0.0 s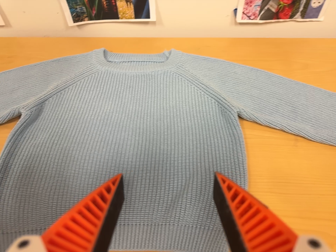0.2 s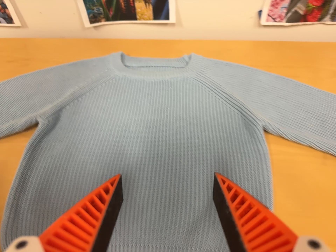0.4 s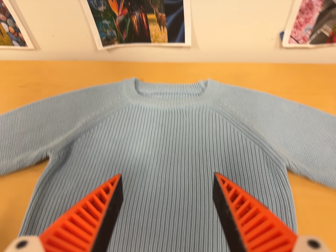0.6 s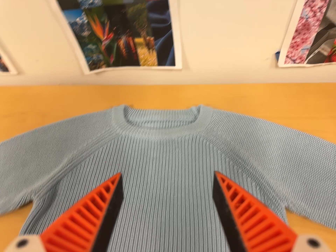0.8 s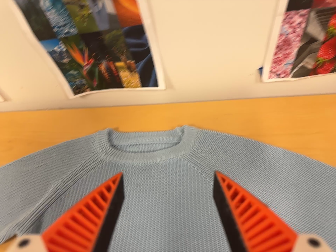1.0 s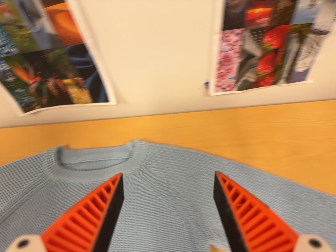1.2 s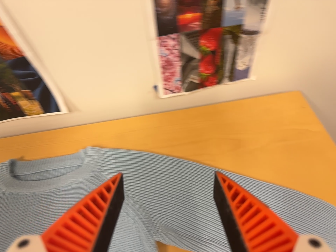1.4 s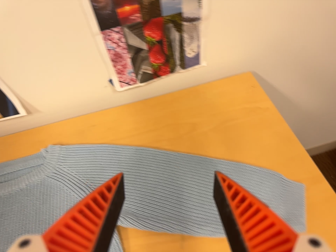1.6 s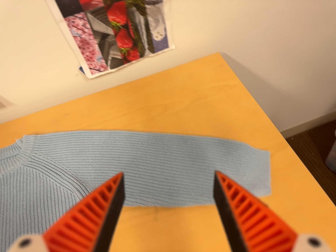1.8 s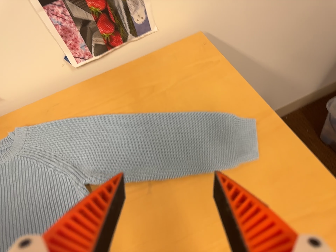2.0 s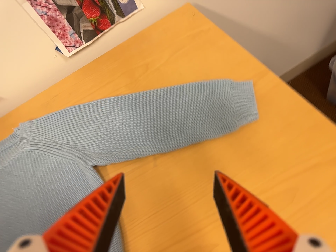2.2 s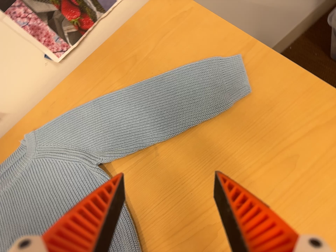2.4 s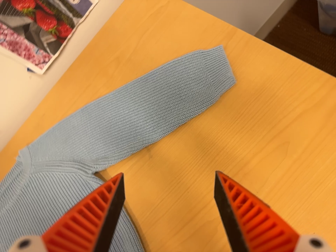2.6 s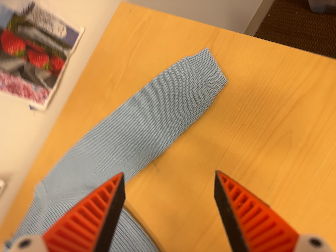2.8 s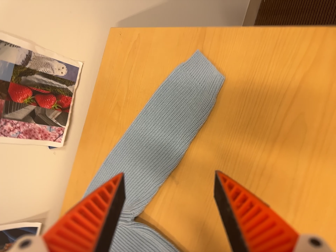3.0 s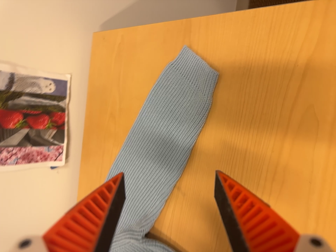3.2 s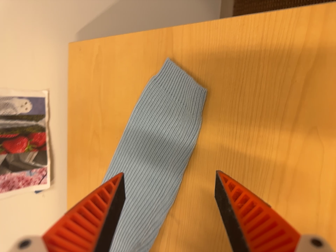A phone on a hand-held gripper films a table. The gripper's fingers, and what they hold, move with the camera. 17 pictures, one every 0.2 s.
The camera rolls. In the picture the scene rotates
counterclockwise.
0.0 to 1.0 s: The camera travels toward the top of its view and to its right, about 24 cm, so close, fixed things drift downward.
1.0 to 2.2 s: The camera travels to its right and toward the bottom of its view, about 26 cm, so close, fixed things drift to the left. Its aim tips toward the bottom of its view by about 10 degrees, and the scene shifts upward. It rolls about its line of sight by about 35 degrees, and the scene rotates counterclockwise.
2.2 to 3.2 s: The camera pans to its left by about 10 degrees. It travels to its right, toward the top of its view and forward, about 16 cm. It rolls about its line of sight by about 45 degrees, and the scene rotates counterclockwise.
The film runs forward here.
